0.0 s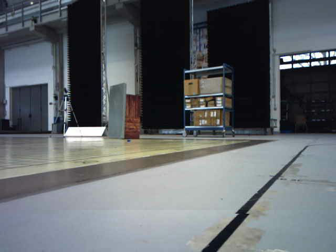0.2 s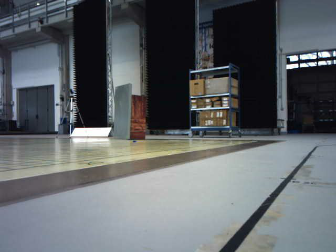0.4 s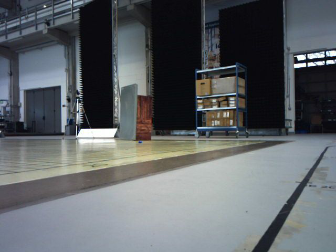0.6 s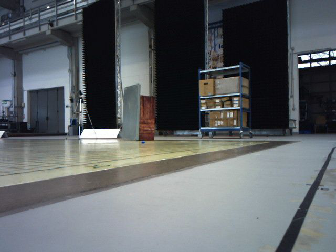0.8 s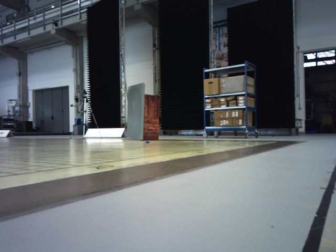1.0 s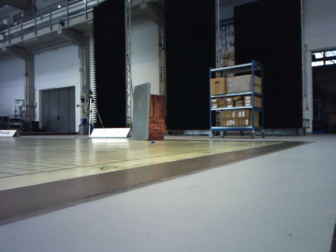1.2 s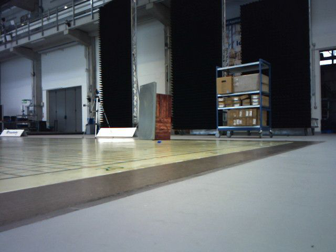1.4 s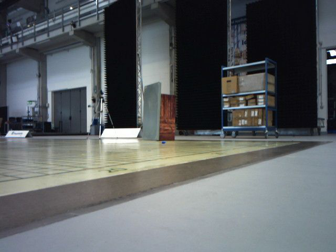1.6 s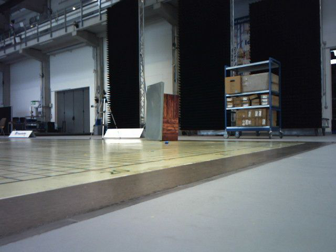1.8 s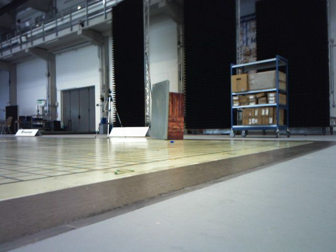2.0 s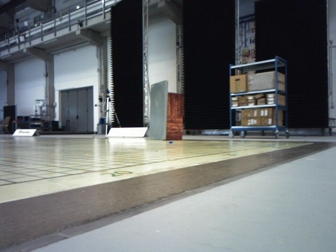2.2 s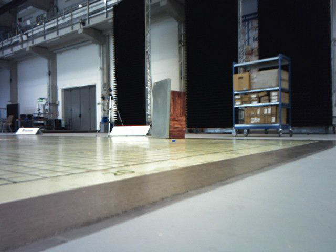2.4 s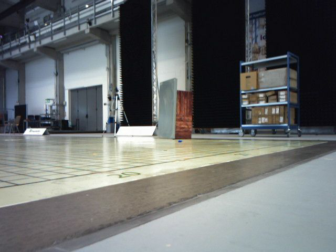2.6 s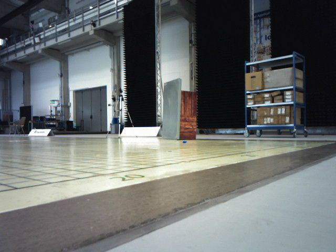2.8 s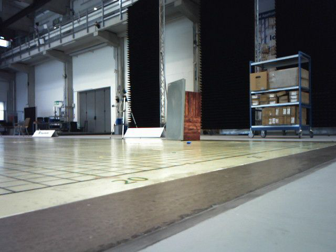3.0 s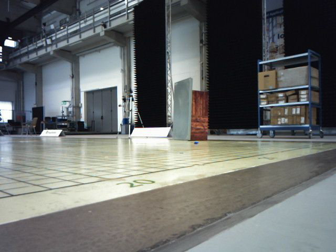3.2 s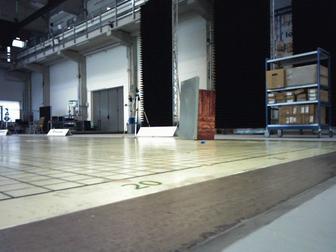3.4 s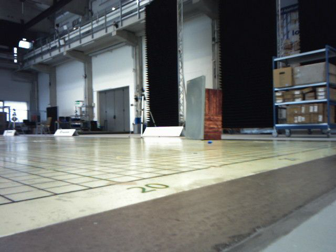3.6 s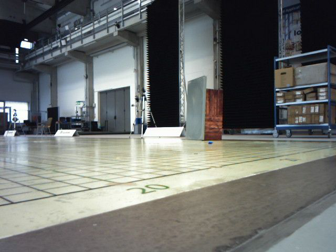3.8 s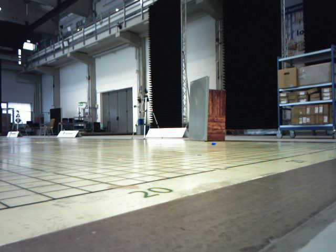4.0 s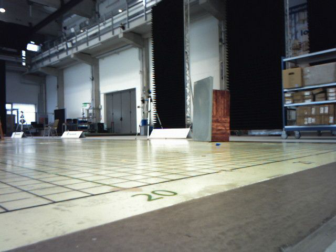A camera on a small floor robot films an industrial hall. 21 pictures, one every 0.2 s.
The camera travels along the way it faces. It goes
forward.
0.0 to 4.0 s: The camera swings to its left by about 20 degrees, and the scene slides to the right. It travels forward, about 0.8 m, so what stands in front looms larger.
The film runs forward here.
